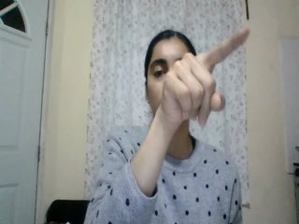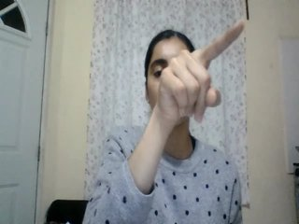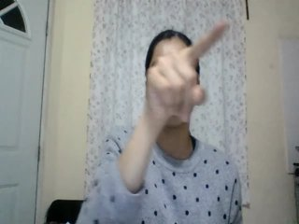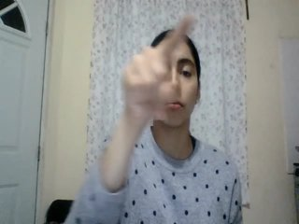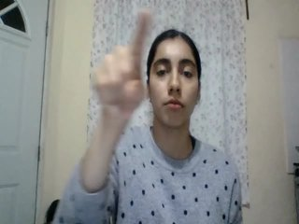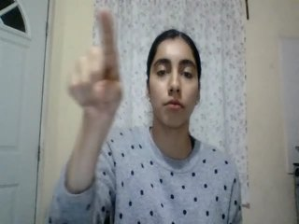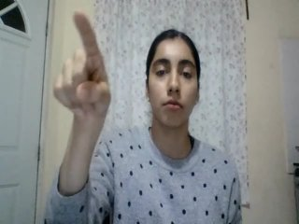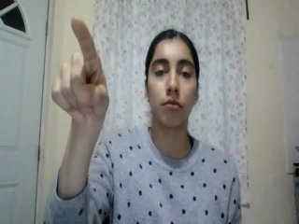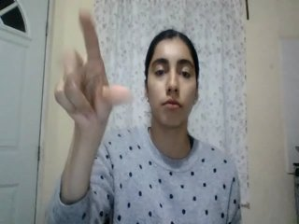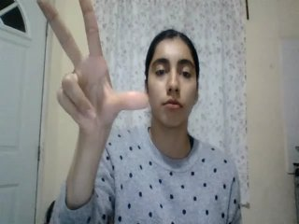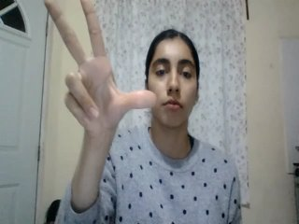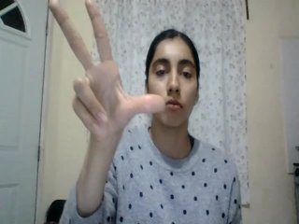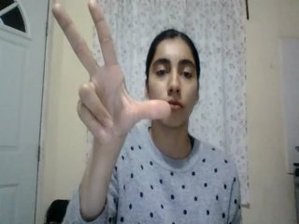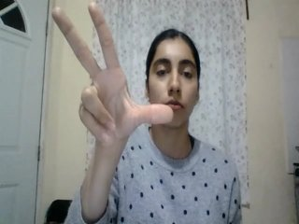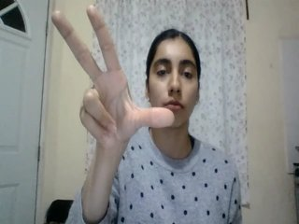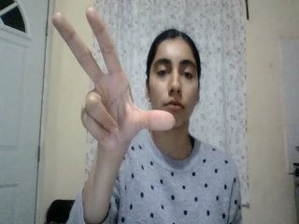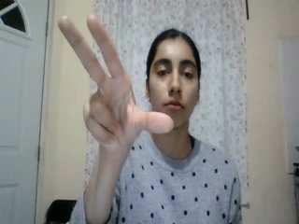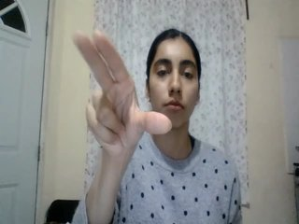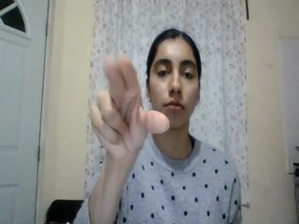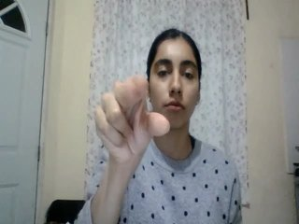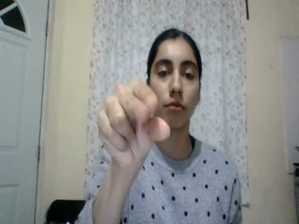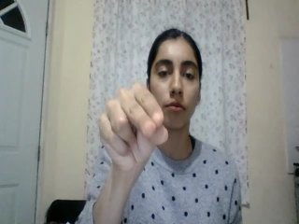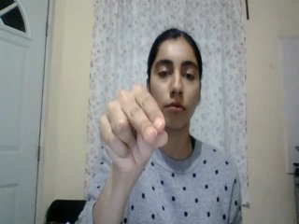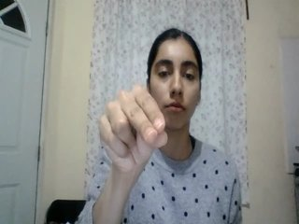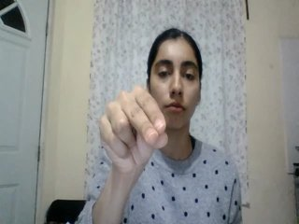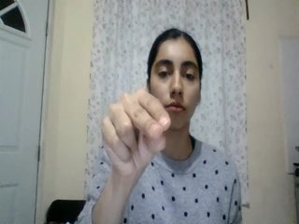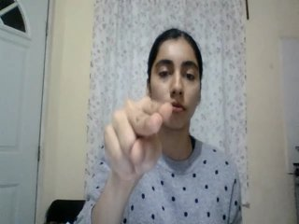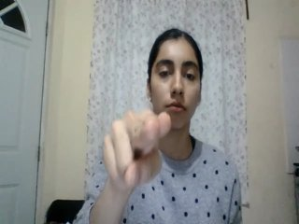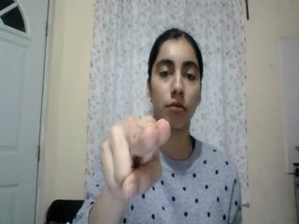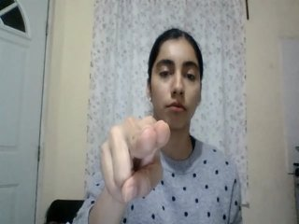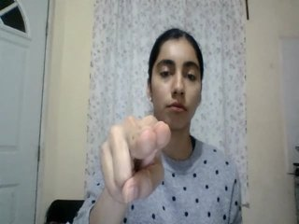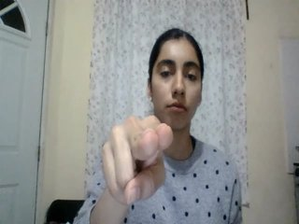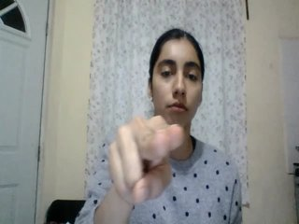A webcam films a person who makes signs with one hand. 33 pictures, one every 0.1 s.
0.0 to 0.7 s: Pointing with one finger.
0.8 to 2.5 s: Zoom out.
2.6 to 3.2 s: Pointing with two fingers.
